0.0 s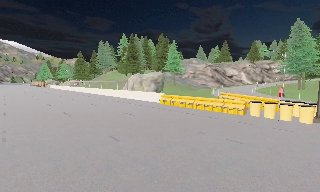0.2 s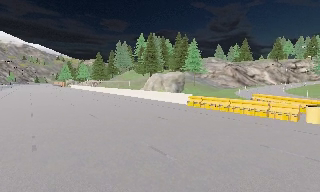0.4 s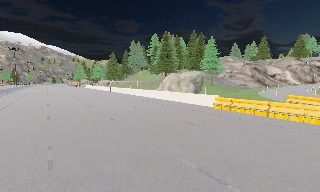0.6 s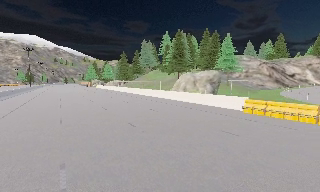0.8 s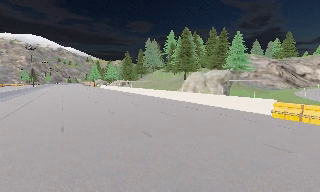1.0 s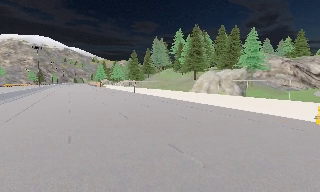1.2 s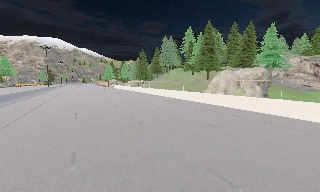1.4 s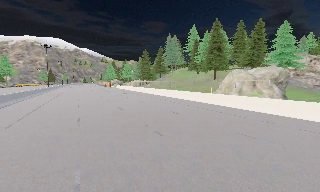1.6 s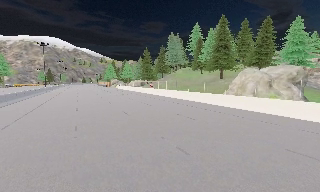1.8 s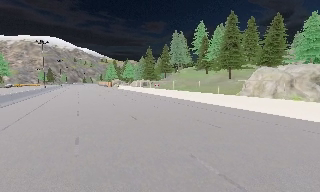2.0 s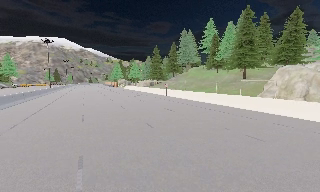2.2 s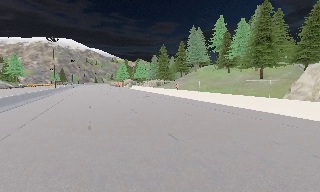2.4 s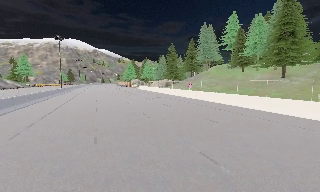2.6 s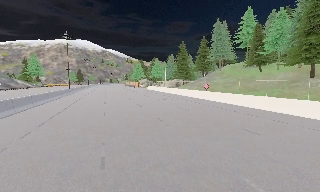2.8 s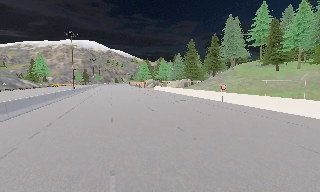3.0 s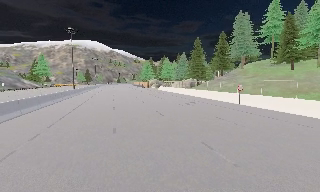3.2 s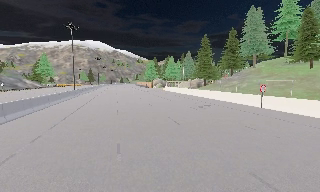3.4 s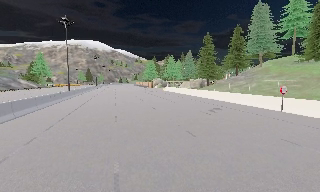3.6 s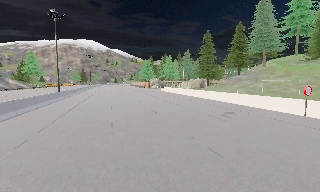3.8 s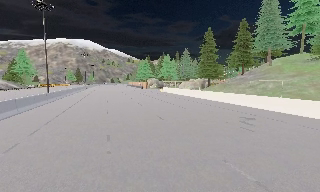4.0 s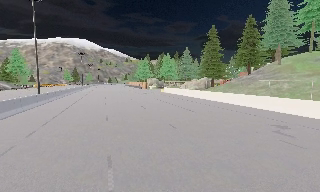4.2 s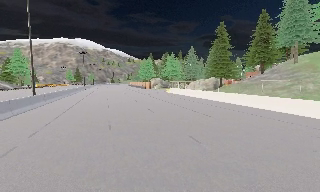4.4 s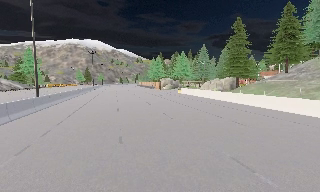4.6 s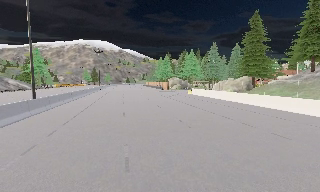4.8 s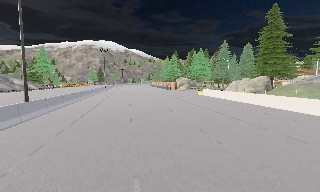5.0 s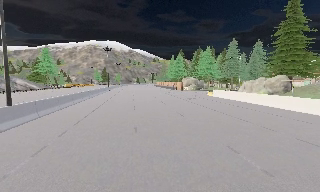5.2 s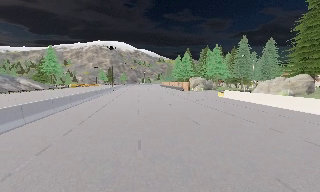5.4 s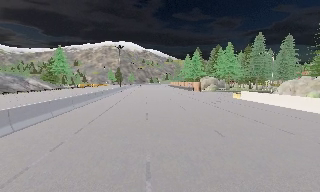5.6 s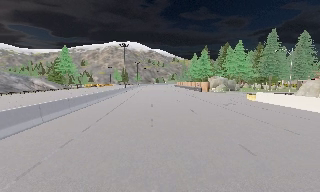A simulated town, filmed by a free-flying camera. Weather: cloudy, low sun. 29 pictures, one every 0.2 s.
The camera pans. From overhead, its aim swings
counterclockwise.
The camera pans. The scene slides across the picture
to the right.
0.0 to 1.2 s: The camera pans to its left, which is counterclockwise from overhead, by about 15 degrees. It travels forward and to its left, about 11 m, so what stands in front looms larger.
1.2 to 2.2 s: The camera travels forward and to its left, about 11 m, so what stands in front looms larger.
2.2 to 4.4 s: The camera travels forward, about 25 m, so what stands in front looms larger.
4.4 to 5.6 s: The scene slides to the right, as the camera pans about 15 degrees to its left. It travels forward, about 12 m, so what stands in front looms larger.
The film runs forward here.
